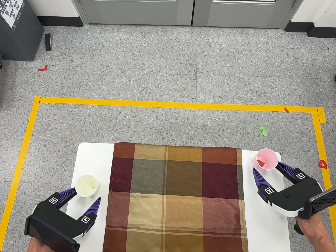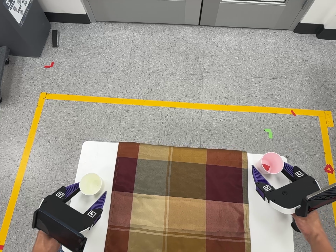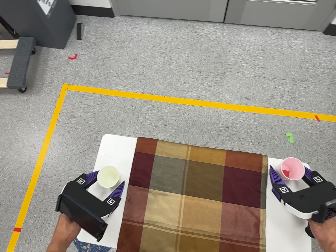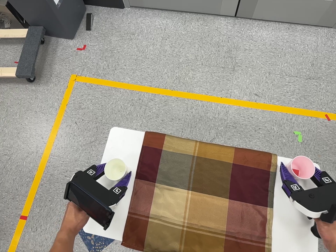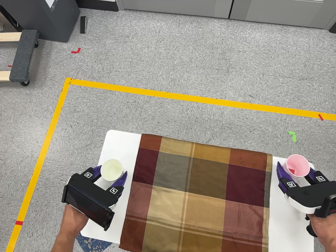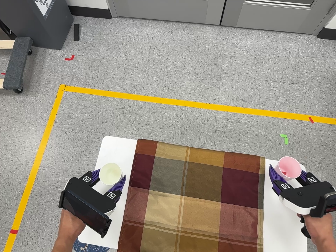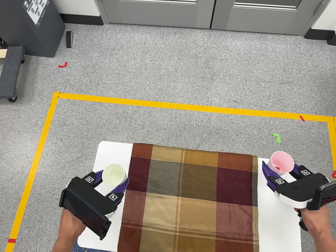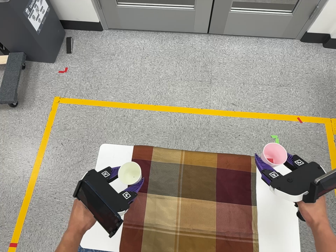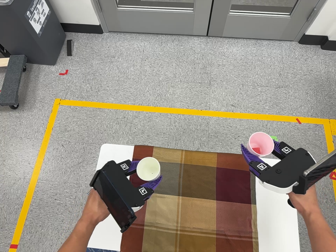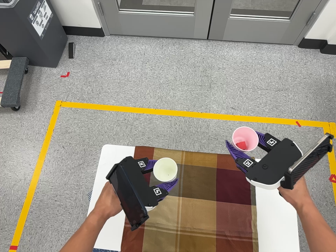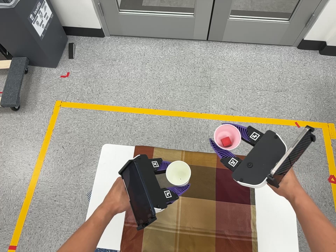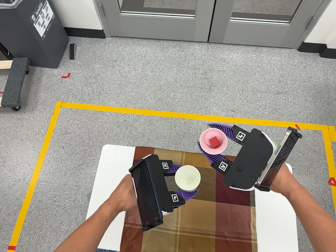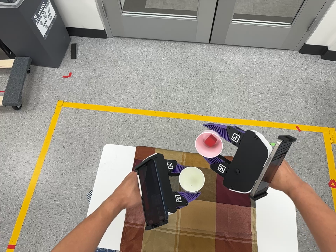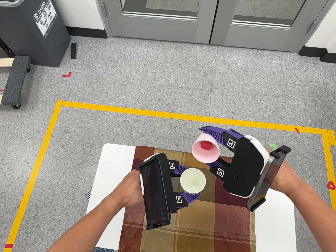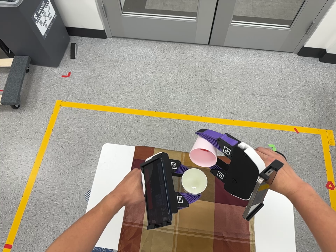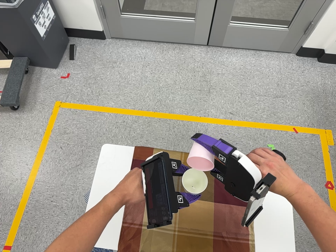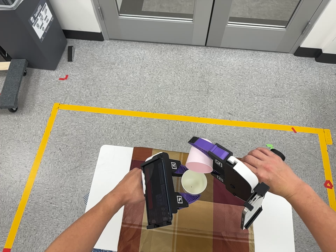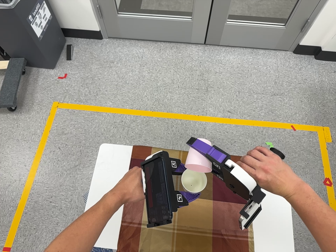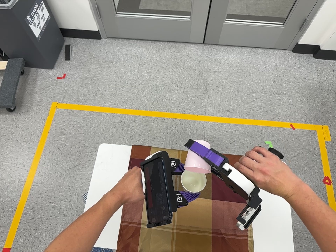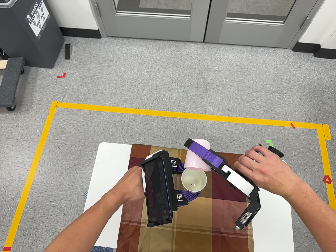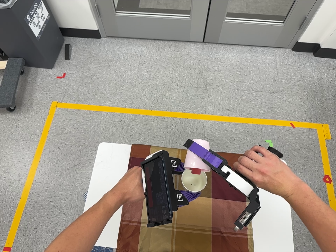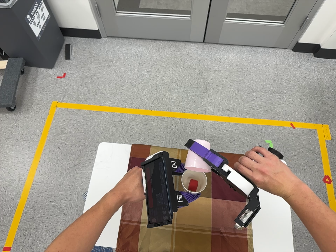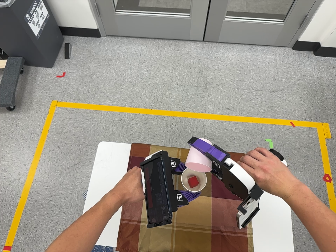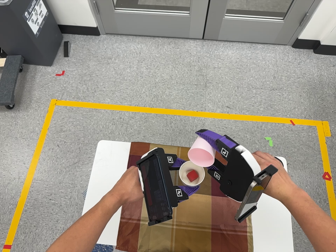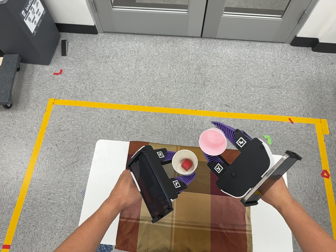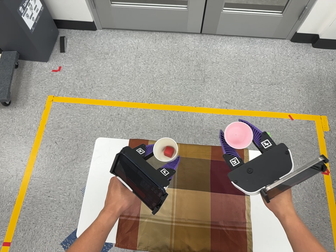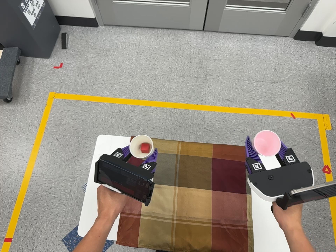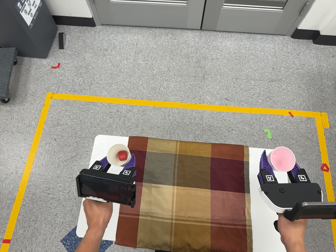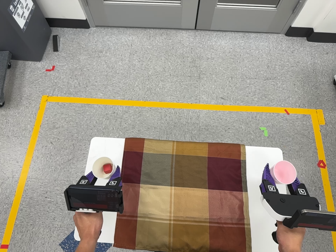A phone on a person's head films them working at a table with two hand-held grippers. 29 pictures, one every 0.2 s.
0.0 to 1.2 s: The camera travels to its left, about 5 cm, so close, fixed things drift to the right.
1.2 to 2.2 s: The camera travels backward, about 7 cm, so what stands in front gets smaller.
2.2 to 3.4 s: The camera shifts only a little, or ends up much as it began.
3.4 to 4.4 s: The camera keeps its place and its aim.
4.4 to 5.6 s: The camera shifts only a little, or ends up much as it began.
The film runs forward here.
